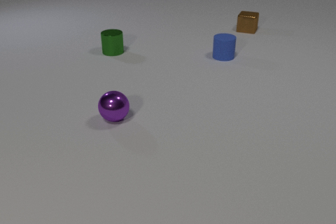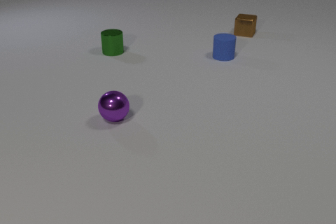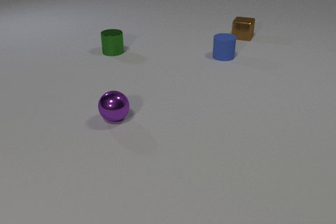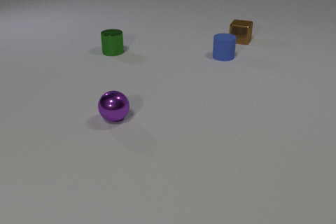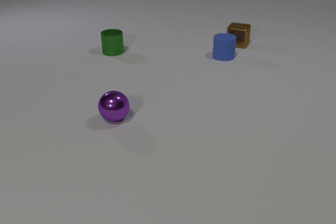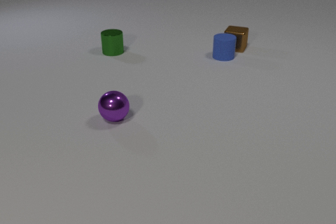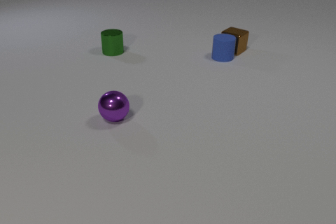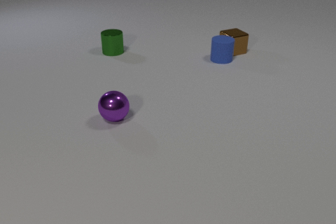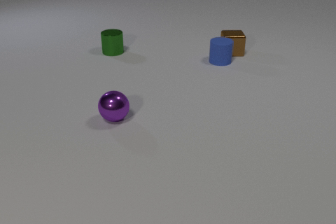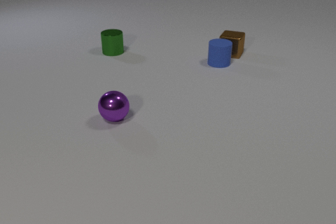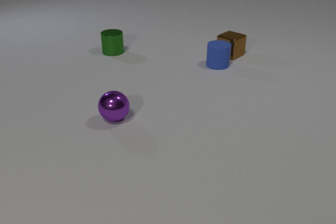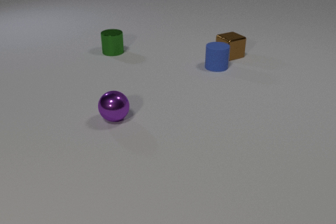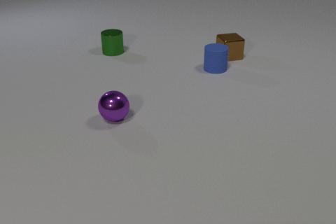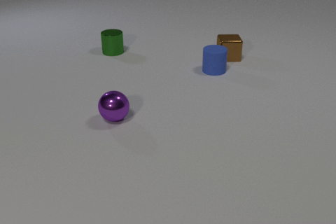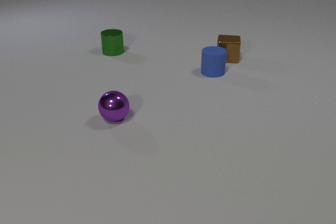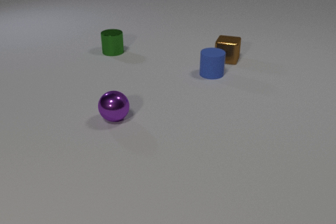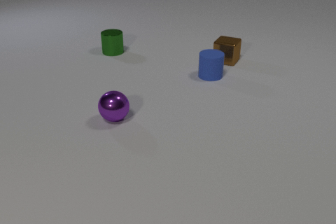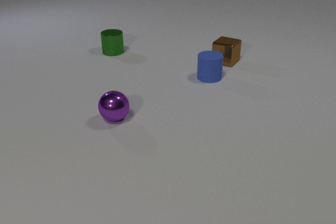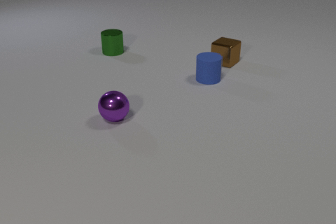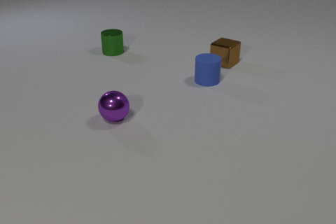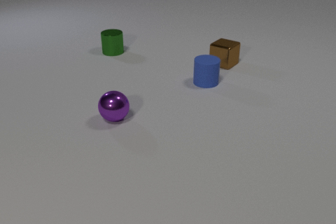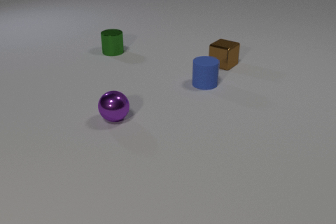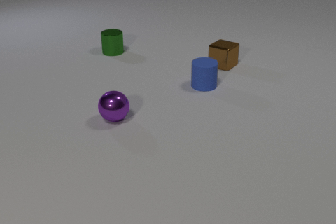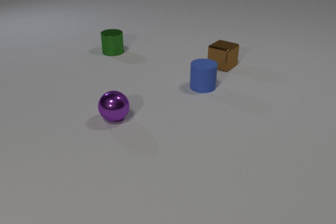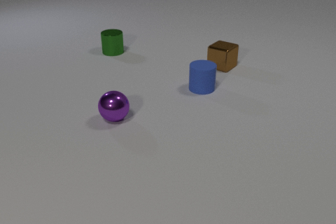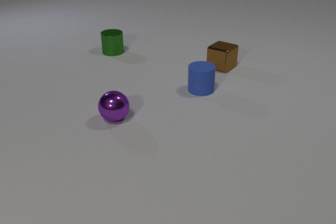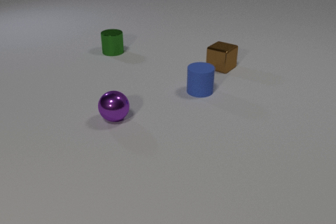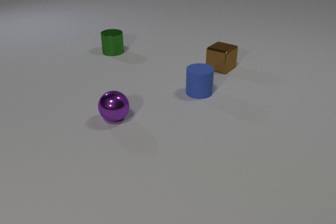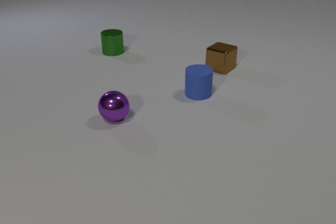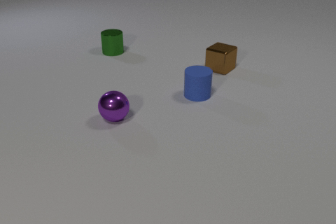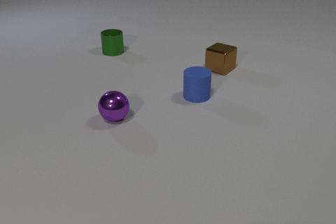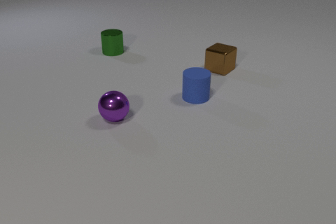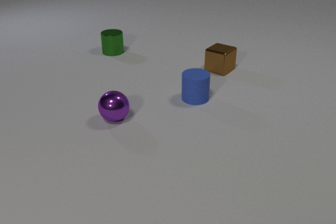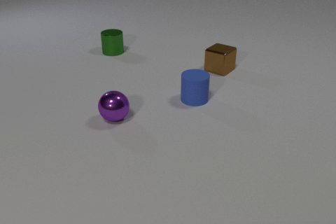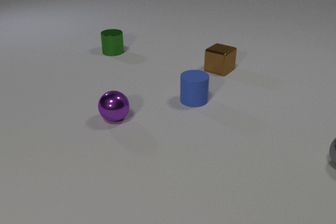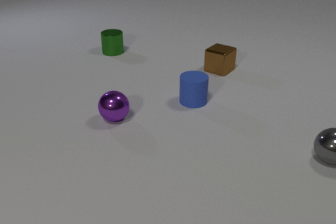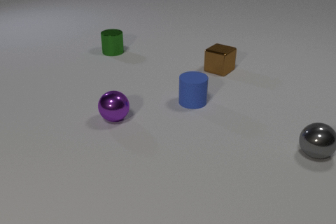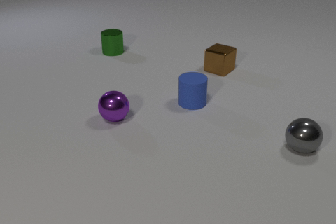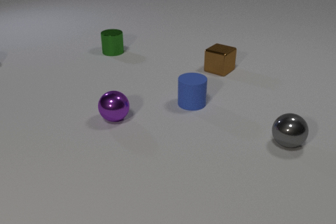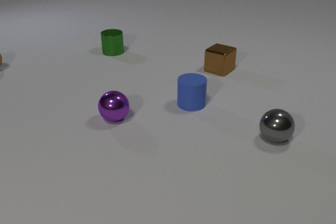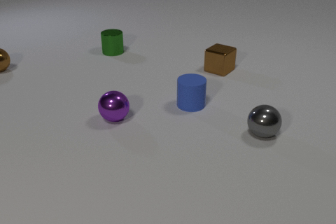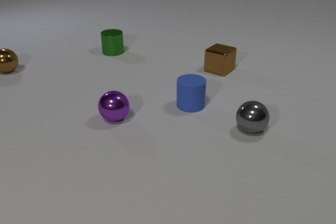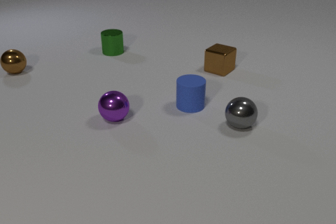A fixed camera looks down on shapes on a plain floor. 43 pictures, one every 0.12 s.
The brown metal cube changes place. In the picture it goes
toward the camera.
The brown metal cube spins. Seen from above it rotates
clockwise.
0.00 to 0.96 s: The brown metal cube slides toward the camera, spins clockwise seen from above by about 75 degrees, its near face sliding to the left. The blue rubber cylinder slides toward the camera. The brown metal cube and the blue rubber cylinder collide.
0.96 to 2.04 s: The brown metal cube slides toward the camera, spins so that its near face slides to the left, clockwise seen from above. The blue rubber cylinder slides toward the camera.
2.04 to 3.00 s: The brown metal cube slides toward the camera. The blue rubber cylinder slides toward the camera.
3.00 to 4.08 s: The brown metal cube slides toward the camera. The blue rubber cylinder slides toward the camera. The gray metal sphere comes in at the right edge.
4.08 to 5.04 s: The blue rubber cylinder slides toward the camera. The gray metal sphere rolls to the left. The brown metal sphere comes in at the left edge, rolls to the right and toward the camera.
Are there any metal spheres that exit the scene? no.
What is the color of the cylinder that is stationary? green.
What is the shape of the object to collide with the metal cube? cylinder.
